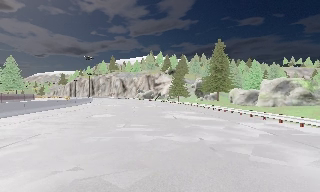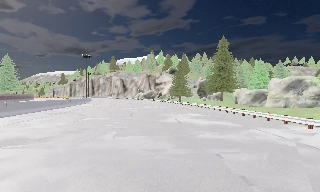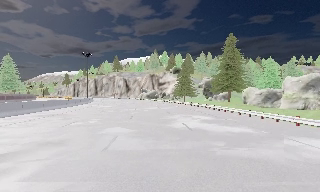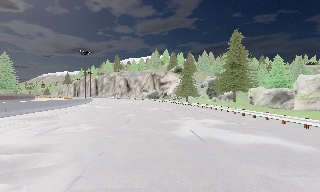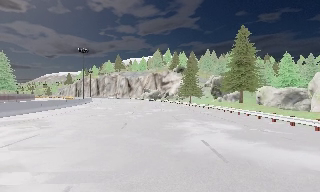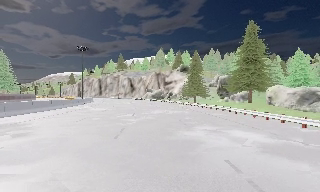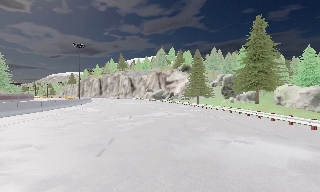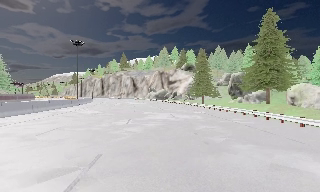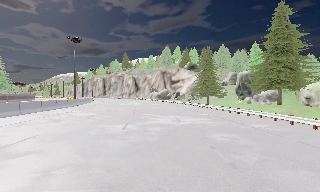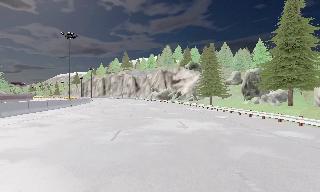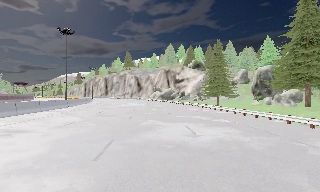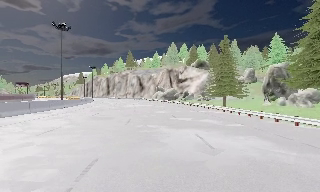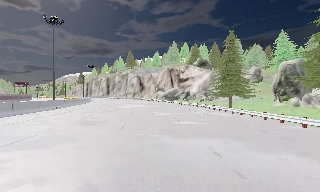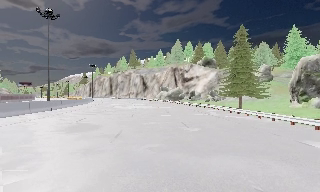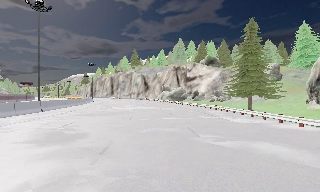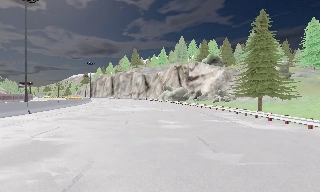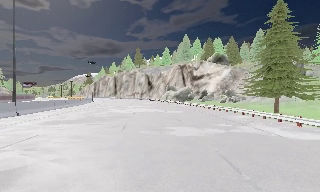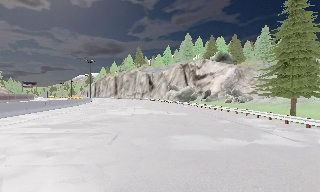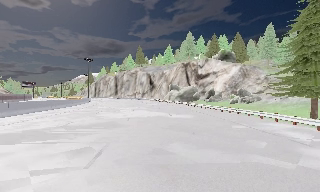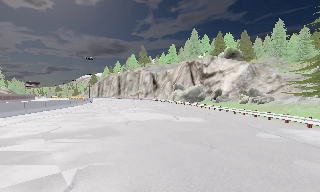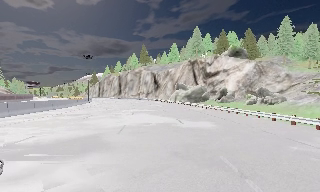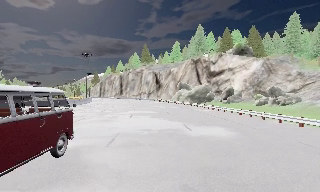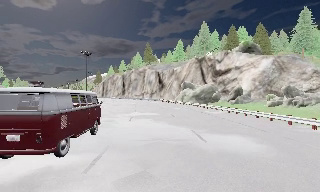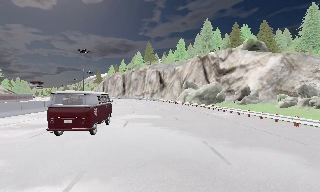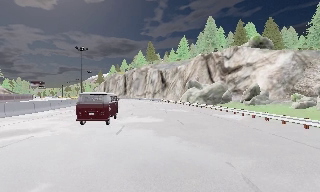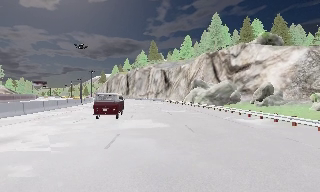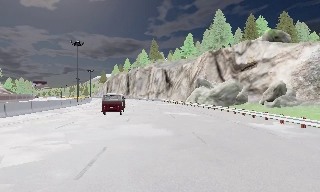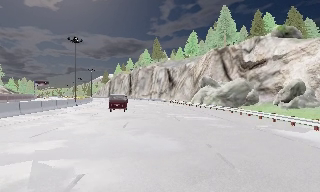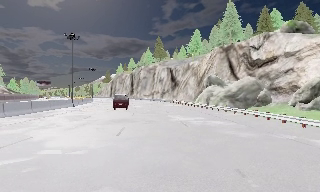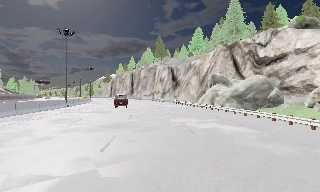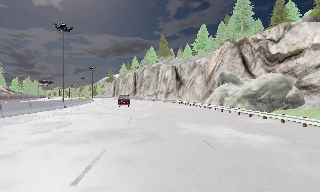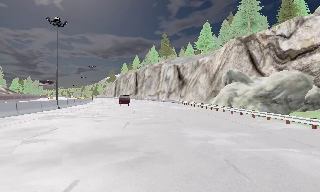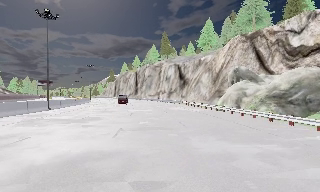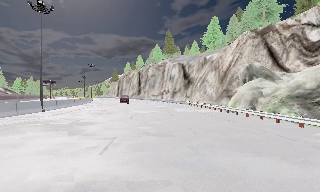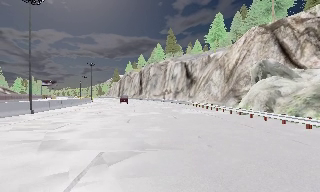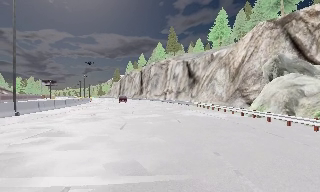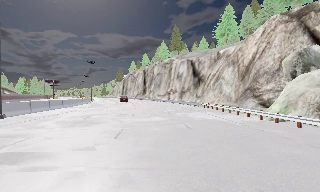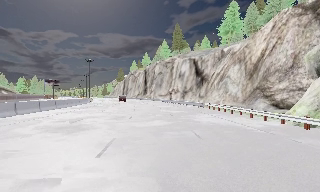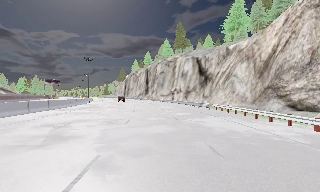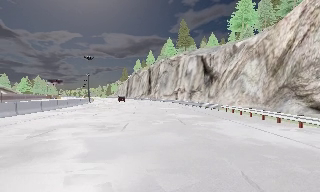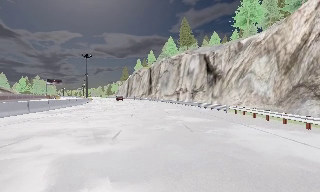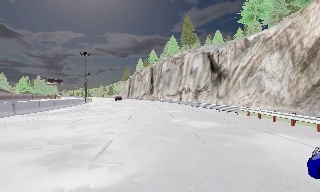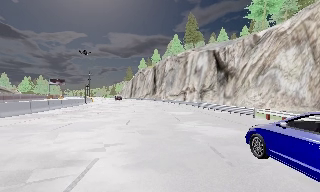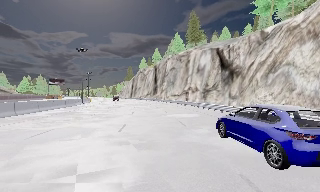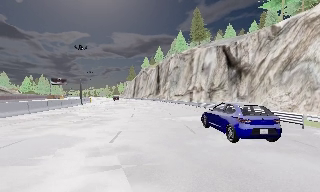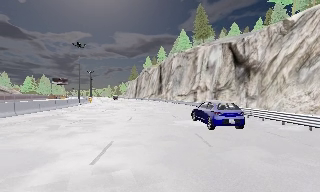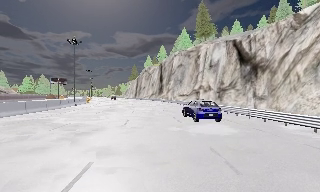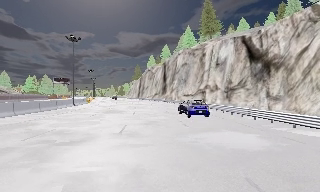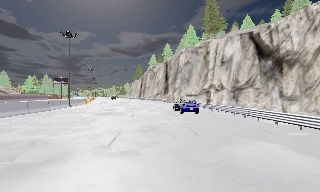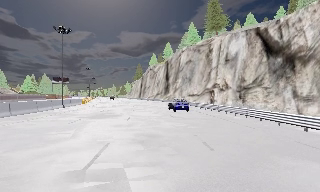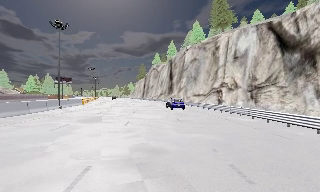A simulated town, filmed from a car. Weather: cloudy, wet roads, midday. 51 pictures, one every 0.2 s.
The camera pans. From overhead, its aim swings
counterclockwise.
The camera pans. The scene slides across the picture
to the right.
0.0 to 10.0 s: The camera pans to its left, which is counterclockwise from overhead, by about 35 degrees. It travels forward, about 95 m.
The film runs forward here.
